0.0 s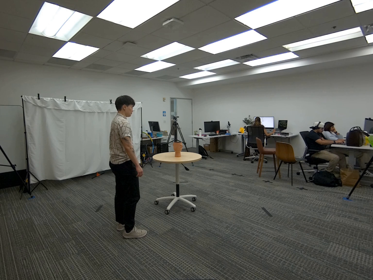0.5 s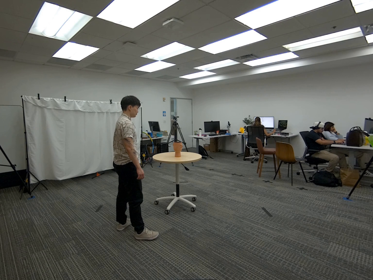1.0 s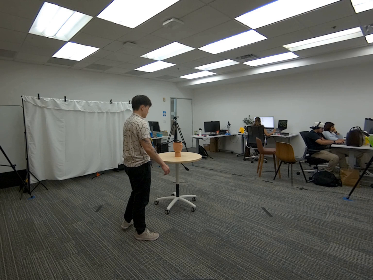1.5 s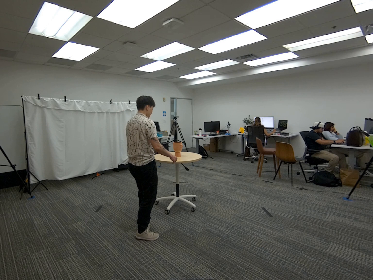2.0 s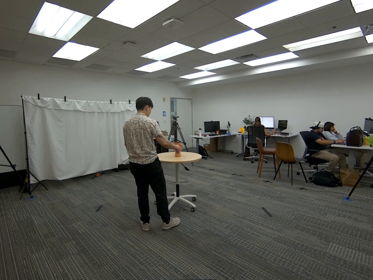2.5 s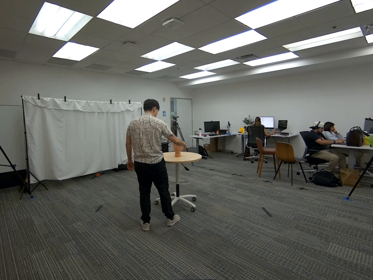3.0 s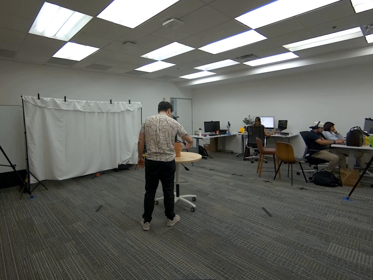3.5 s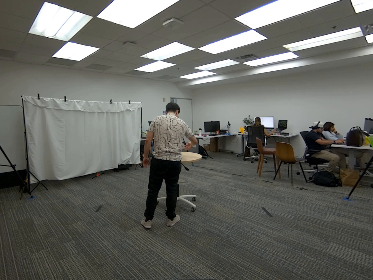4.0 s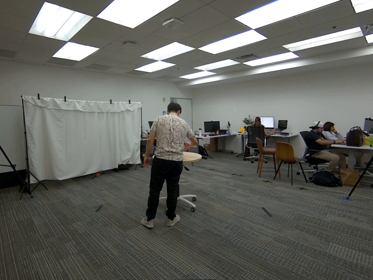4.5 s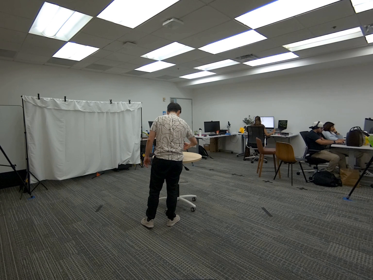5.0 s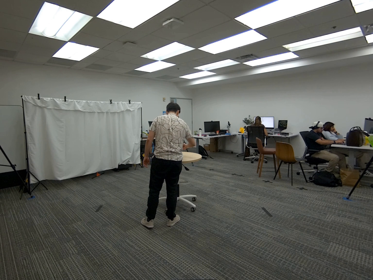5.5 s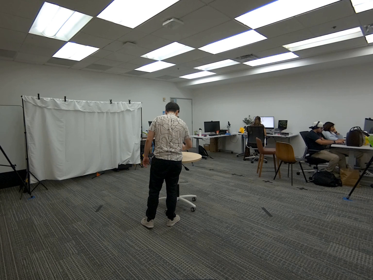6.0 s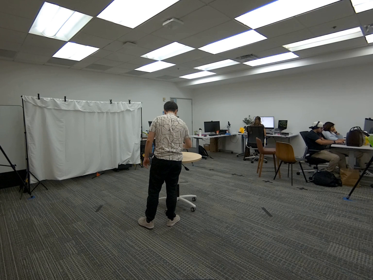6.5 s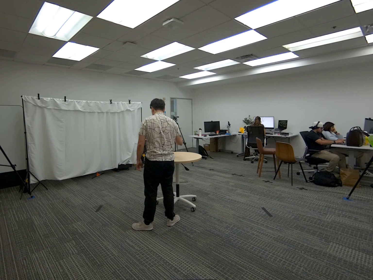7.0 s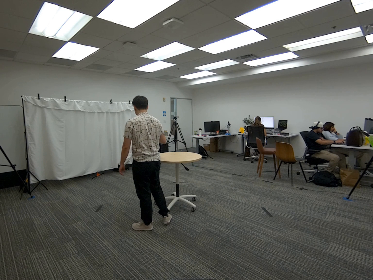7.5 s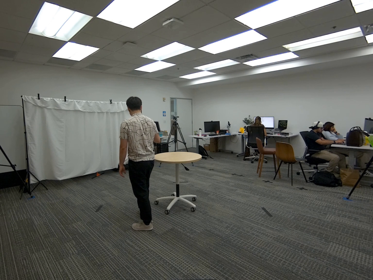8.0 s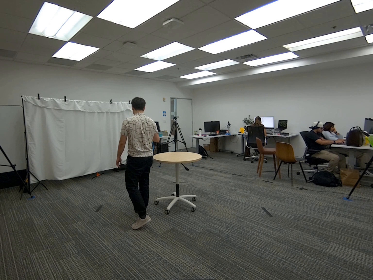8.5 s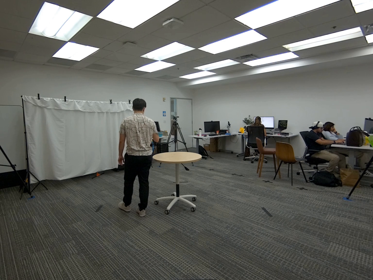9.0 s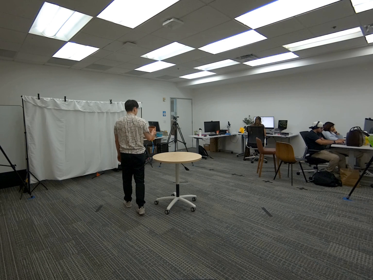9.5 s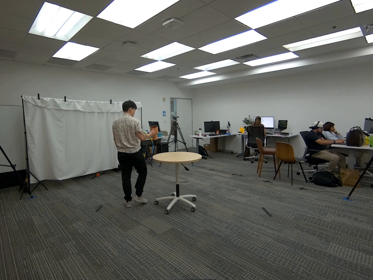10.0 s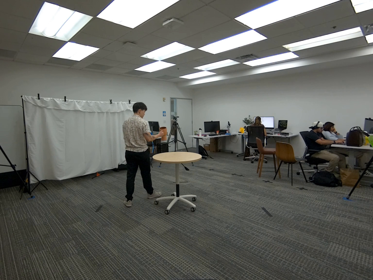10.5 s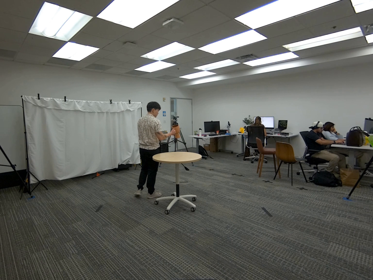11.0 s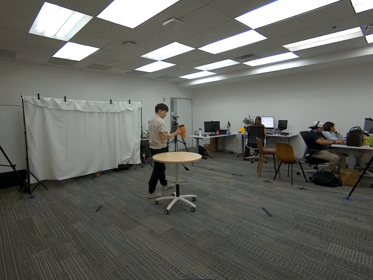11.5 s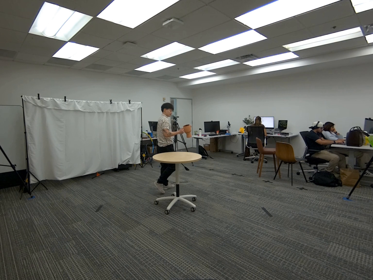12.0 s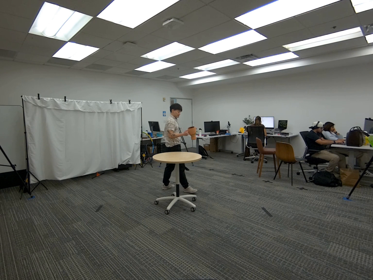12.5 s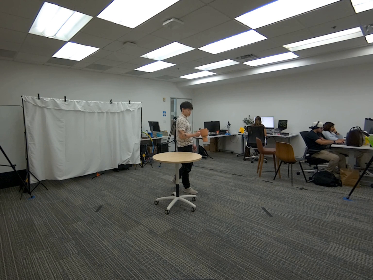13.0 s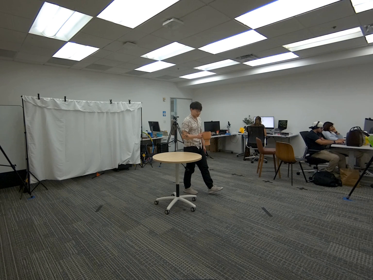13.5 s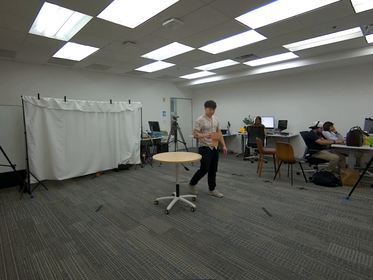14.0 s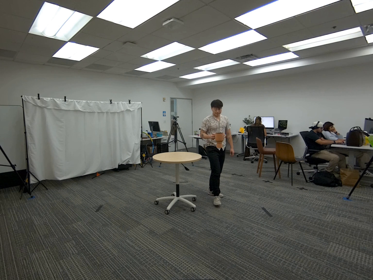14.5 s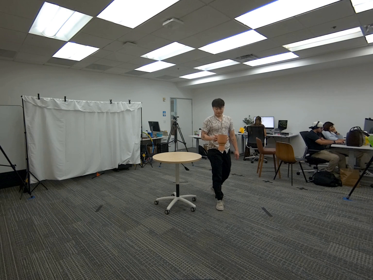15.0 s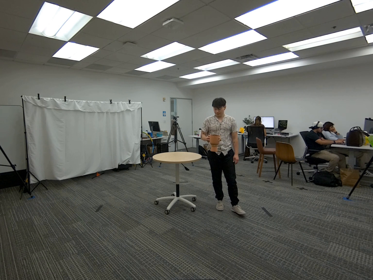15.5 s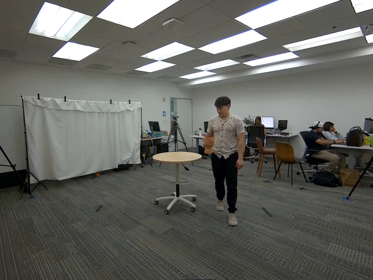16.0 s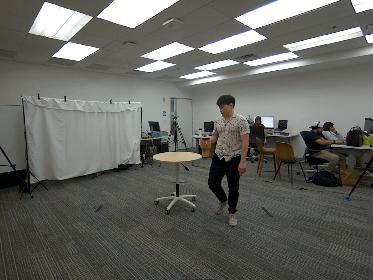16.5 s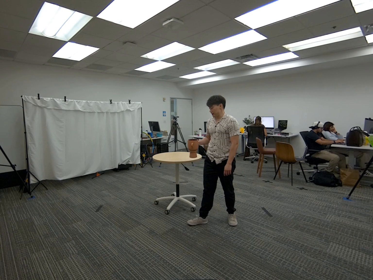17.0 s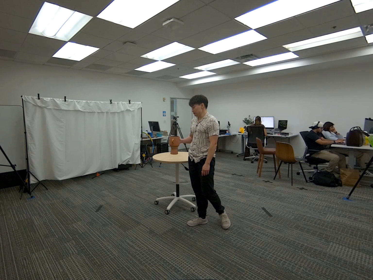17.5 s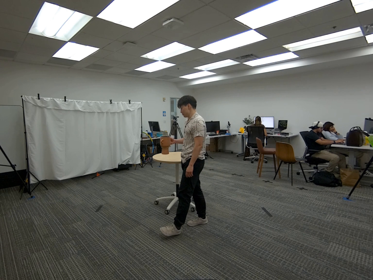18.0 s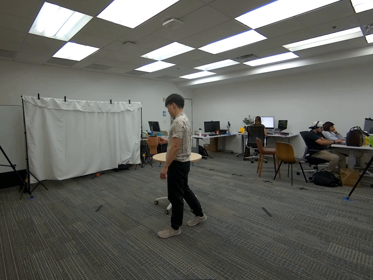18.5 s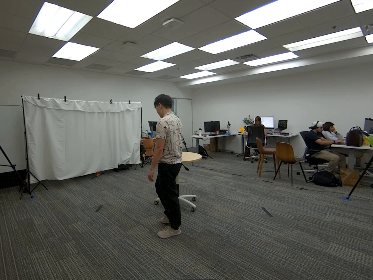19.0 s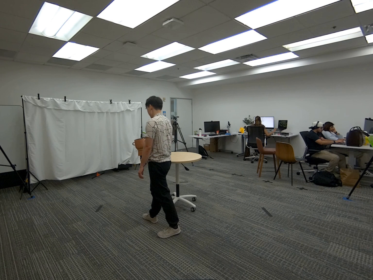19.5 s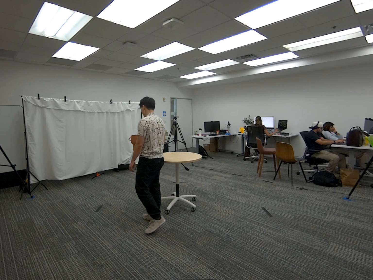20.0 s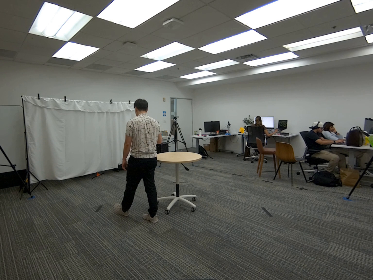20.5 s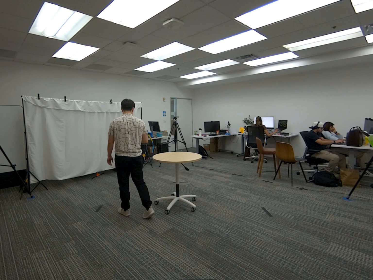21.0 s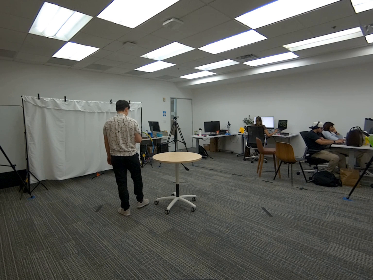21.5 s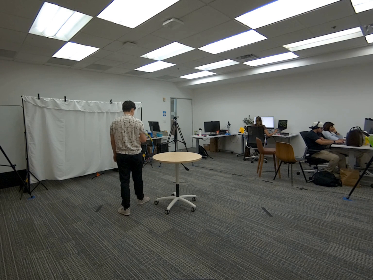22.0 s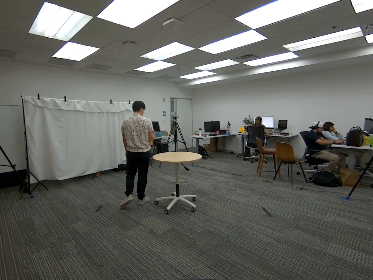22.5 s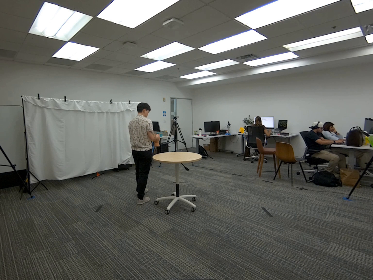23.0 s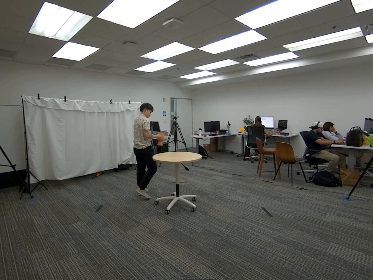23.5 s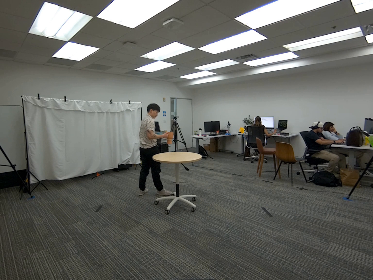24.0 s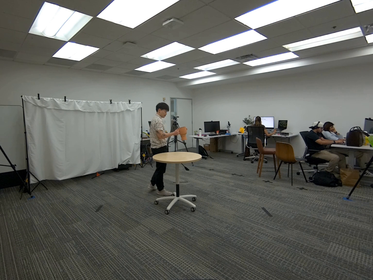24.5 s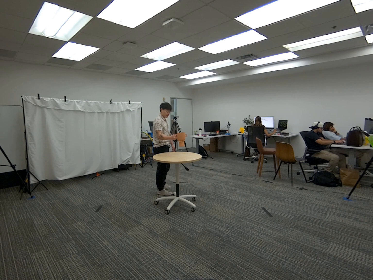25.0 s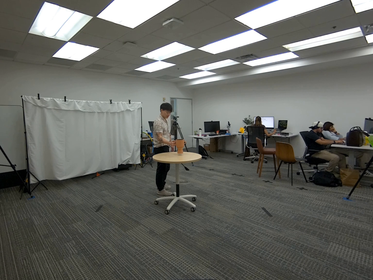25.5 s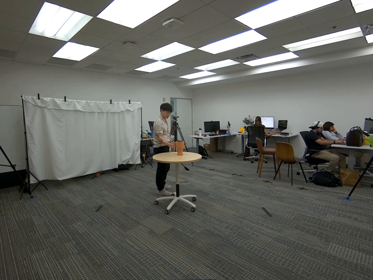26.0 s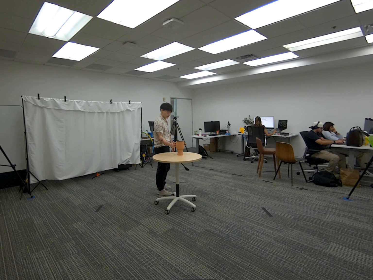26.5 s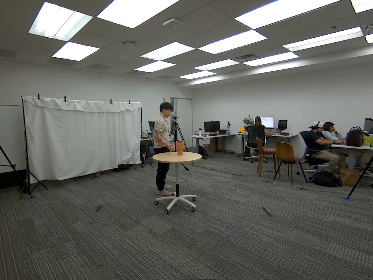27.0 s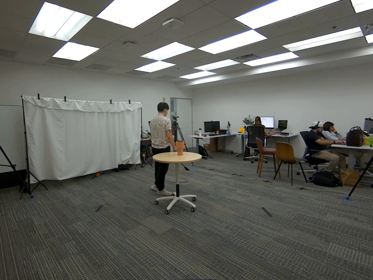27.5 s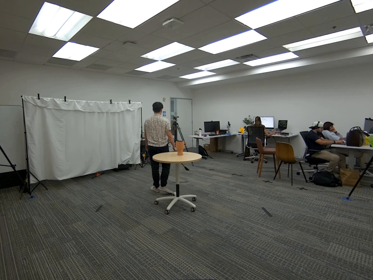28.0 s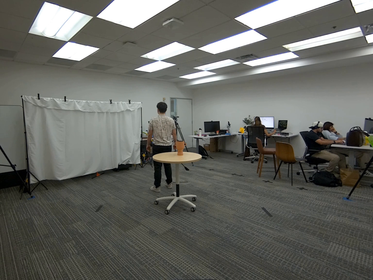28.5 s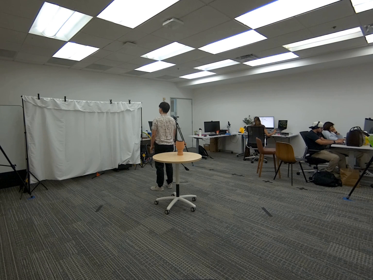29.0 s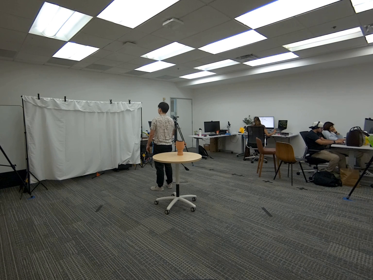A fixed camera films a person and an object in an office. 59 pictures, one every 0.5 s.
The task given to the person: Walk over to the ceramic vase on the round table and pick up the ceramic vase using your right hand from one of the handles and walk within the bounding area holding the ceramic vase infront of you. Place on the round table when complete.
